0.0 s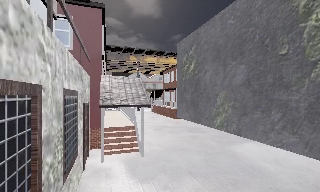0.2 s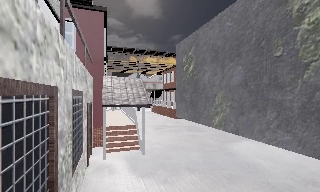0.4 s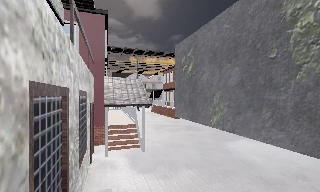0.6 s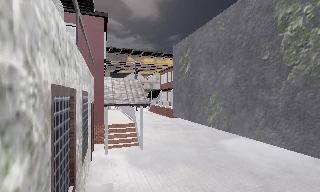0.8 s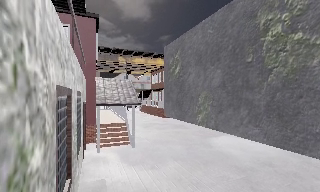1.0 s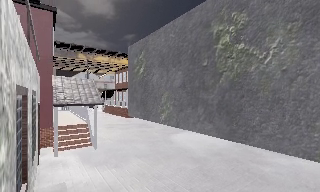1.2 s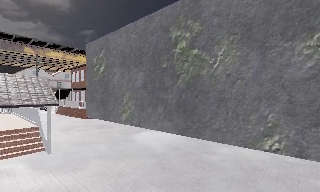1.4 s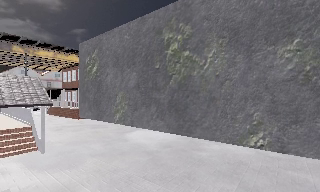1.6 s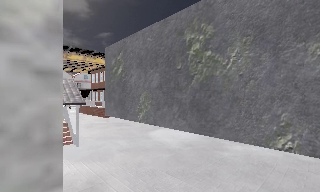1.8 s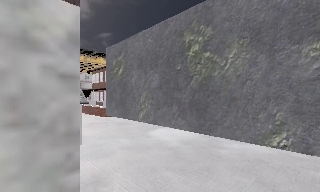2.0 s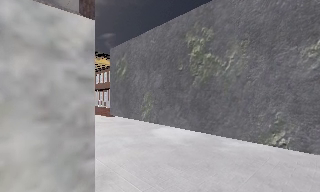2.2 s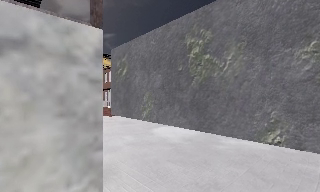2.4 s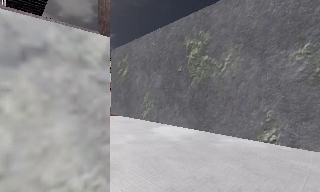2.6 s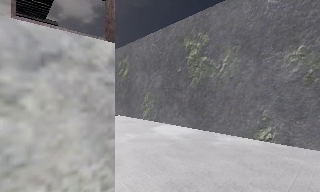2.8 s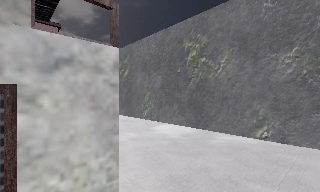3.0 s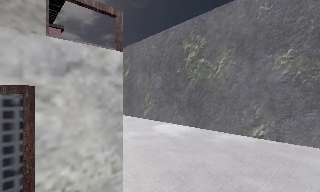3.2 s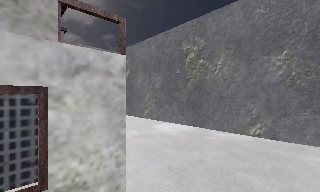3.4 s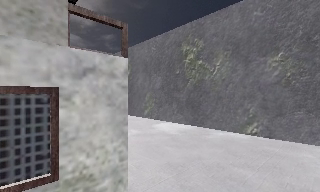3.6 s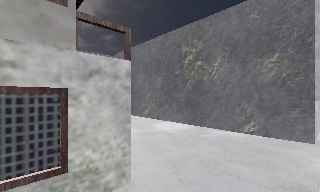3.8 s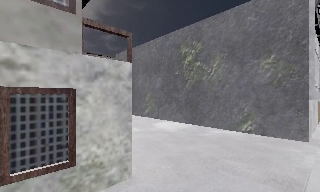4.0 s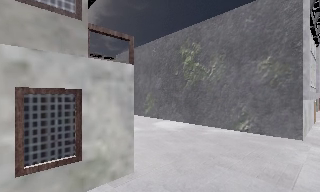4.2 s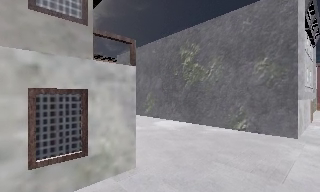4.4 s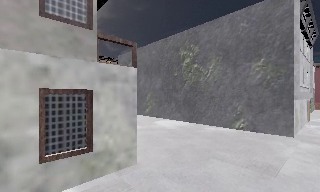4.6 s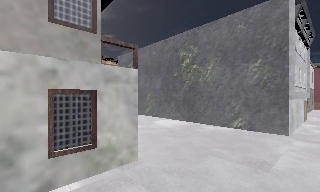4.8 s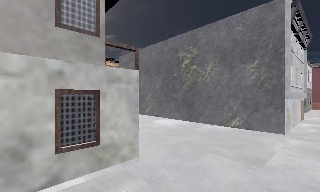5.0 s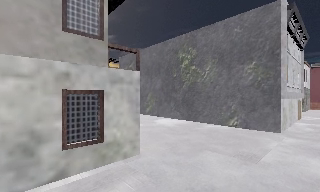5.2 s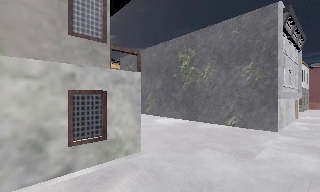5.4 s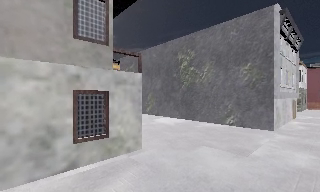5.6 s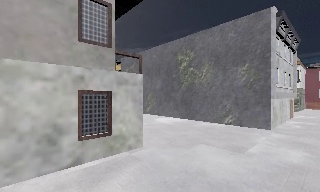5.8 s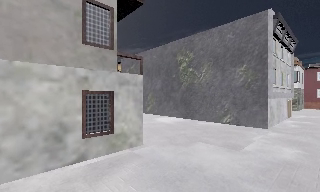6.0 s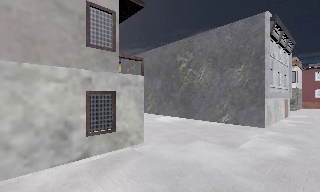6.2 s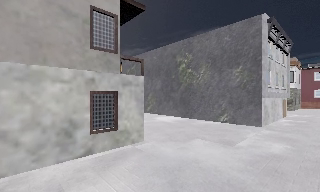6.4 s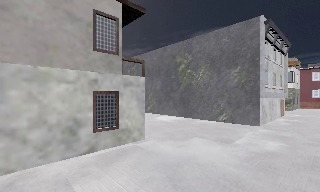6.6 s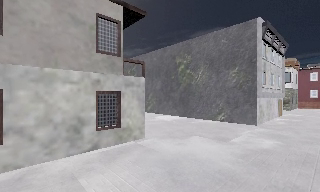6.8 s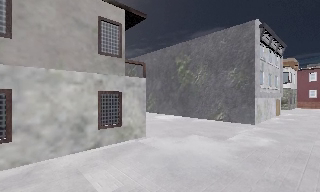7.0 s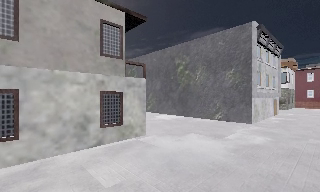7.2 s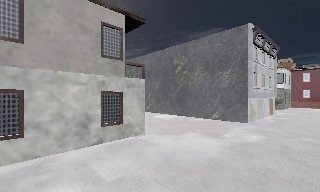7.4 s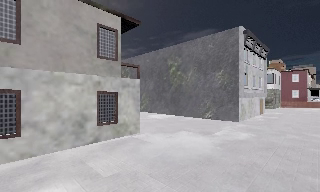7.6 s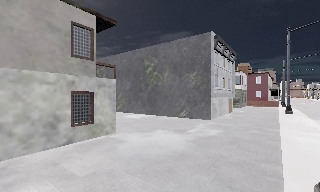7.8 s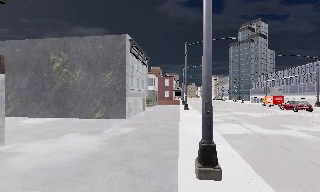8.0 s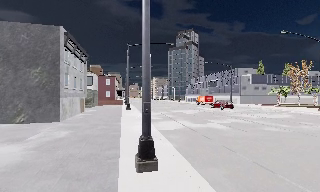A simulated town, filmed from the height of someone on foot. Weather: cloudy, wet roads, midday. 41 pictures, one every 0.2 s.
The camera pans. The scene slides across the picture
to the left.
The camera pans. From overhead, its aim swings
clockwise.
0.0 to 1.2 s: The camera swings to its right by about 30 degrees, and the scene slides to the left. It travels backward, about 2 m.
1.2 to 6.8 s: The camera travels backward, about 9 m, so what stands in front gets smaller.
6.8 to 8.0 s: The scene slides to the left, as the camera pans about 60 degrees to its right. It travels backward, about 2 m.
The film runs backward here.
